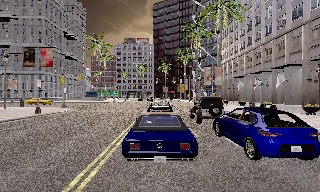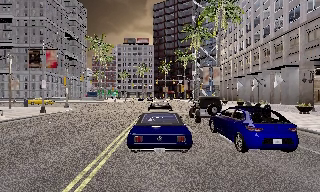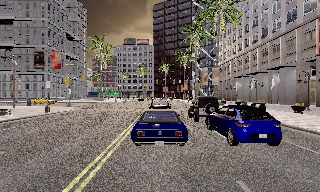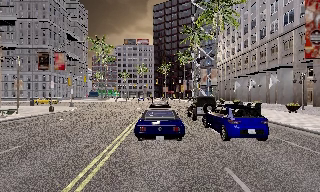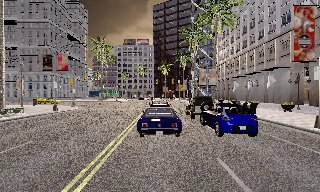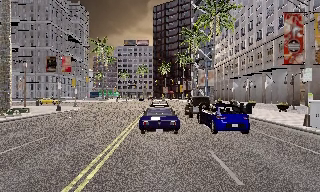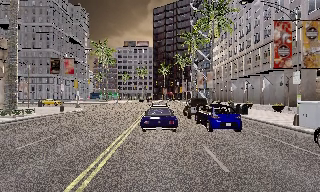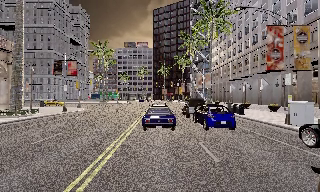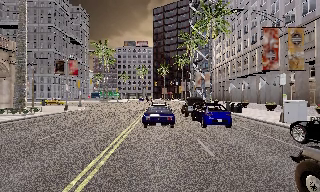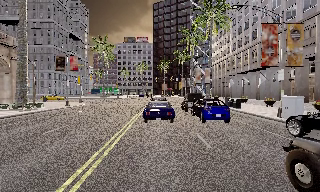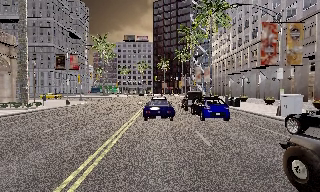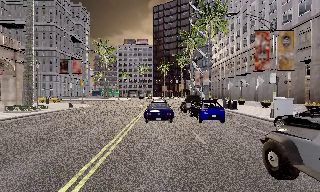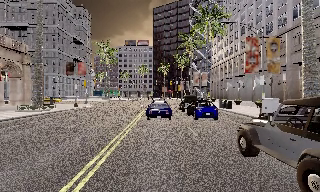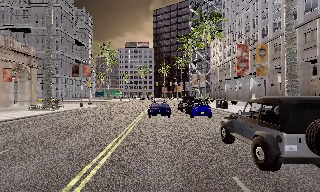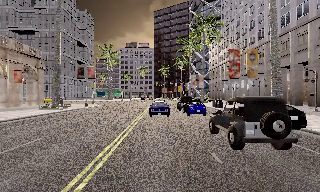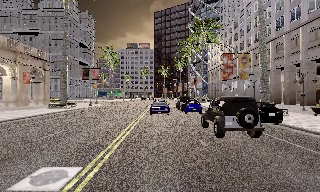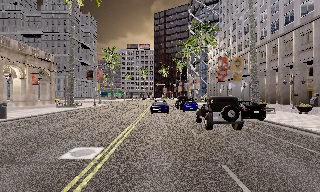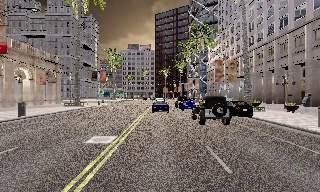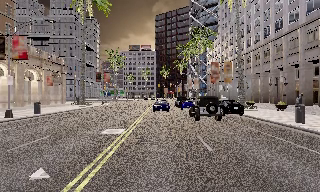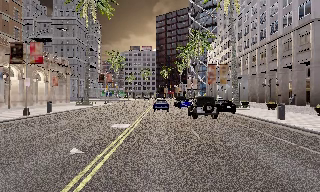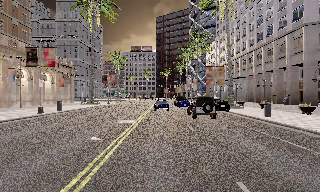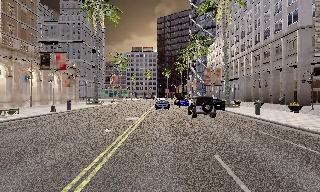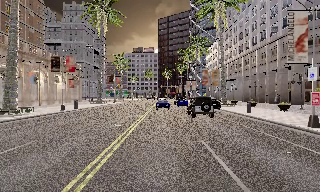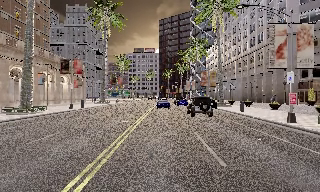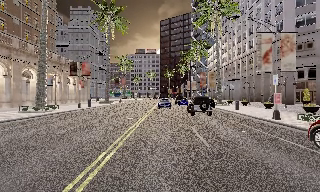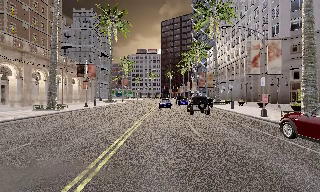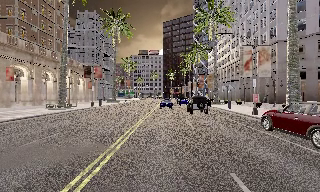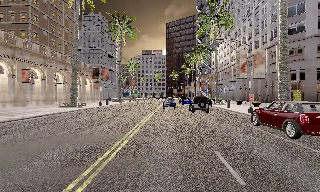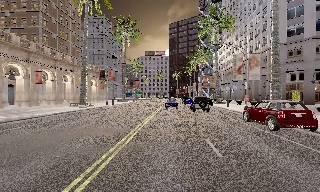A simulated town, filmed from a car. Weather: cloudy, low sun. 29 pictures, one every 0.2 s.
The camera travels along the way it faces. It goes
backward.
0.0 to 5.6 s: The camera travels backward, about 35 m, so what stands in front gets smaller. It gains speed.
The film runs backward here.
